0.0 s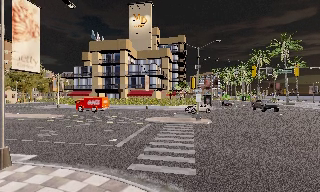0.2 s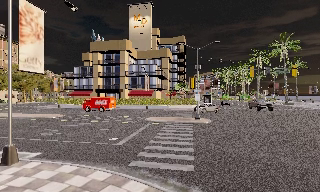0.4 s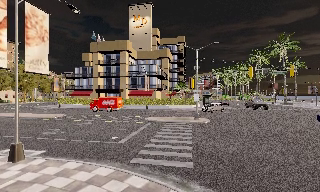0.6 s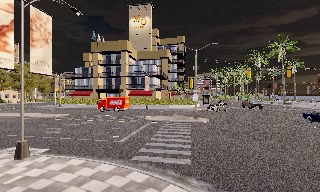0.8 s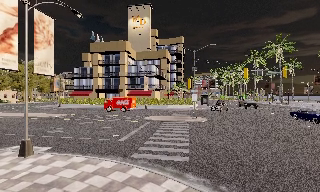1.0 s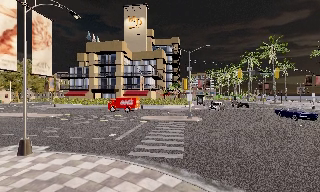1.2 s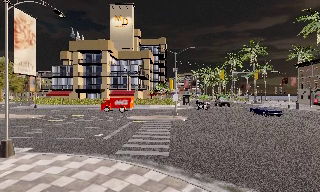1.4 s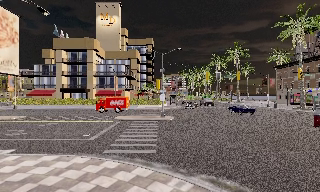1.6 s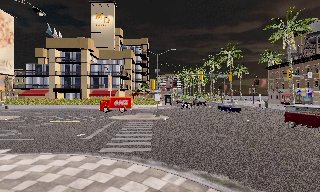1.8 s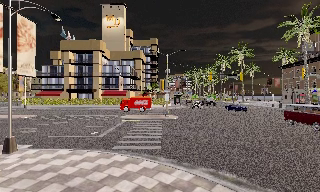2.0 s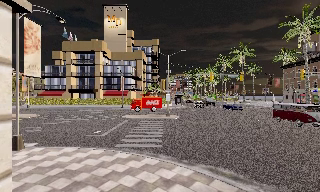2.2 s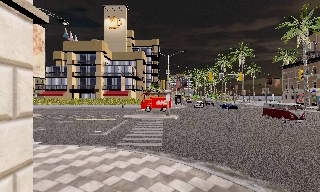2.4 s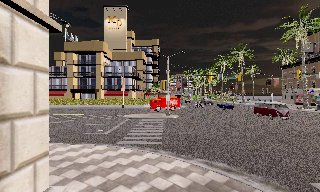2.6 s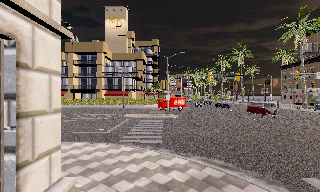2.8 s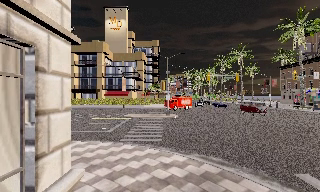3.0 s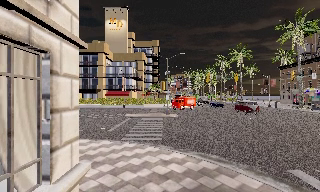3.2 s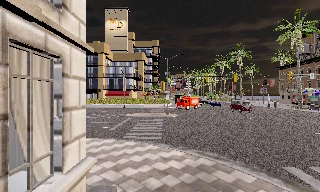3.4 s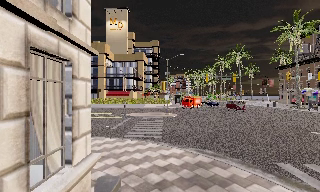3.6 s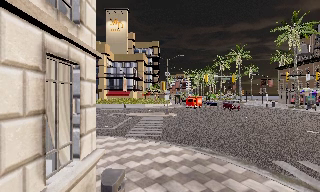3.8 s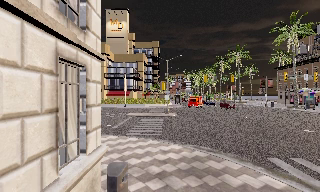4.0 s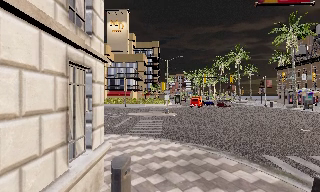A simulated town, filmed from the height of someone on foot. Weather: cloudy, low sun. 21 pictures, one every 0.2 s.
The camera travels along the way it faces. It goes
backward.
0.0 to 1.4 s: The camera pans to its right, which is clockwise from overhead, by about 10 degrees. It travels backward, about 2 m, so what stands in front gets smaller.
1.4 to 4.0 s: The camera travels backward, about 3.5 m, so what stands in front gets smaller.
The film runs backward here.
